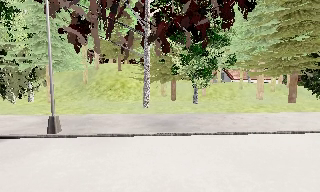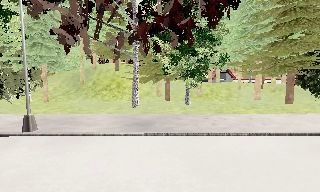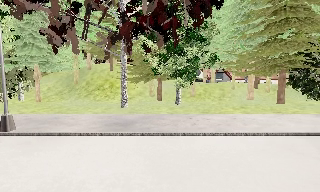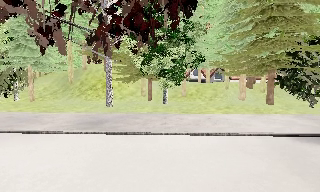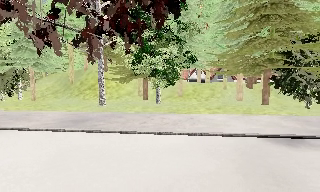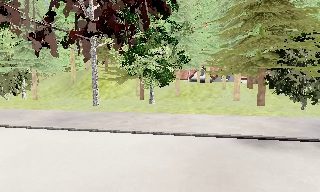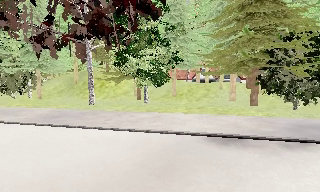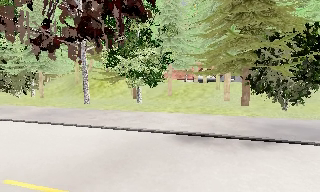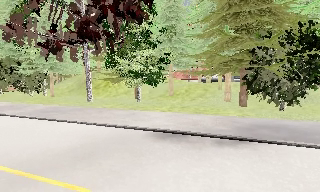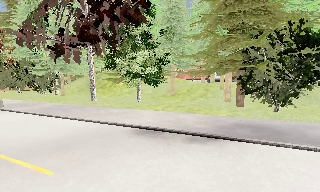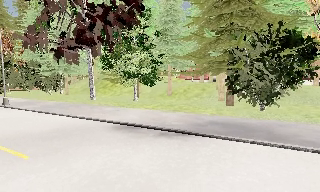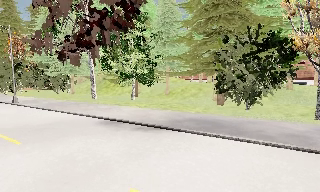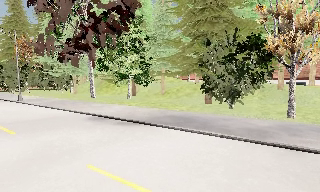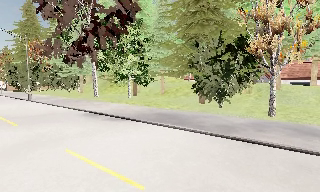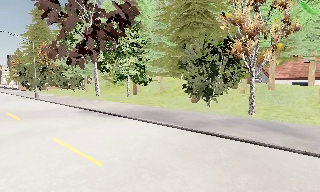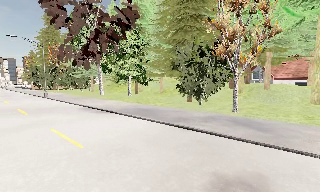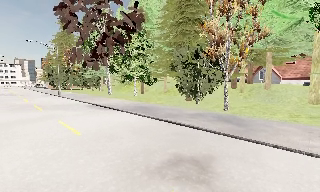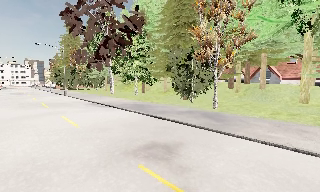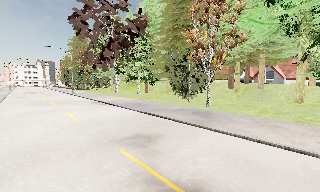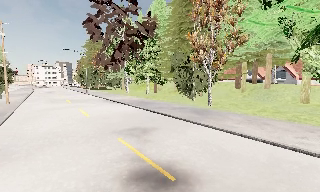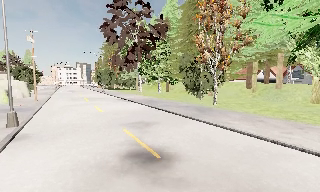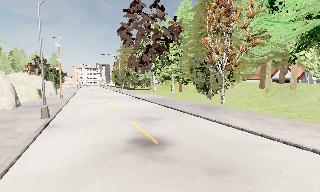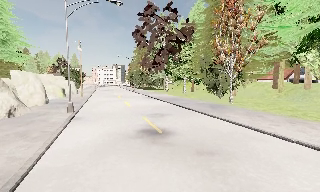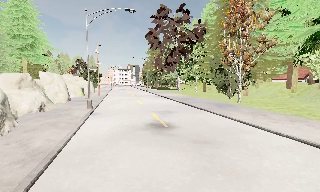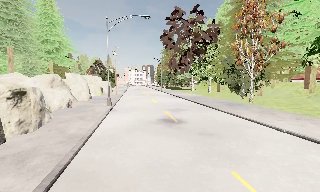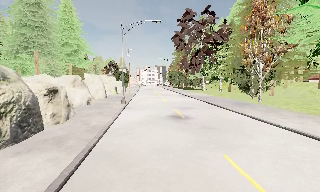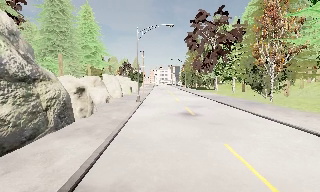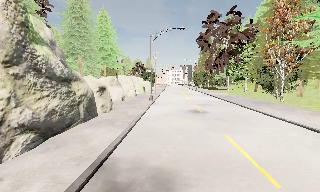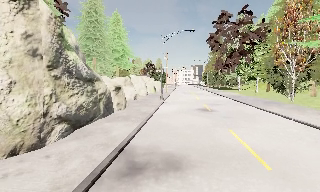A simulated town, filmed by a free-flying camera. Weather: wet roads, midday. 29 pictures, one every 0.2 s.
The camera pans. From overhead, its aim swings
counterclockwise.
0.0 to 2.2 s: The camera pans to its left, which is counterclockwise from overhead, by about 30 degrees. It travels to its right, about 16 m, so close, fixed things drift to the left.
2.2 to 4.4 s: The camera pans to its left, which is counterclockwise from overhead, by about 40 degrees. It travels to its right and backward, about 15 m.
4.4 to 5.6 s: The camera pans to its left, which is counterclockwise from overhead, by about 30 degrees. It travels backward, about 6 m, so what stands in front gets smaller.
The film runs forward here.
